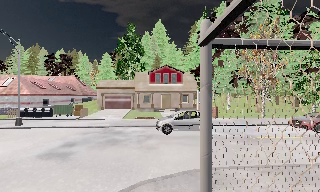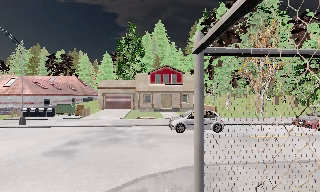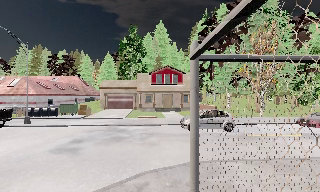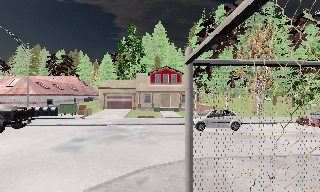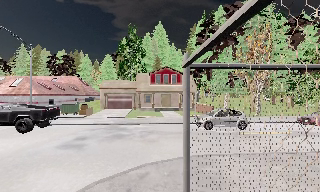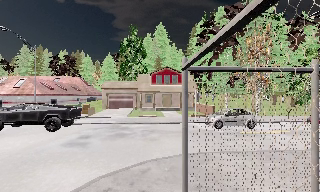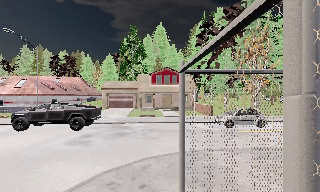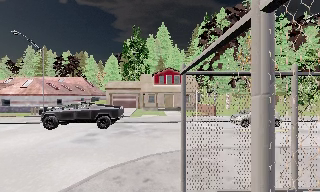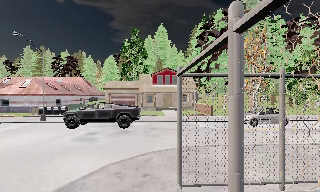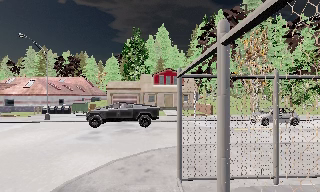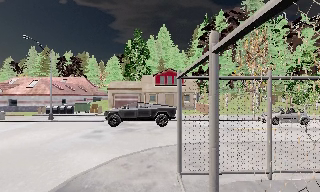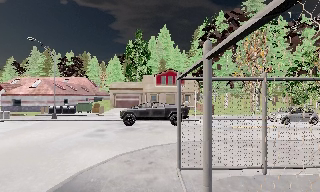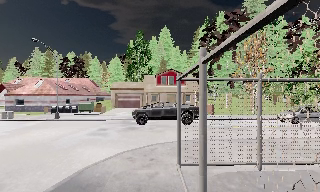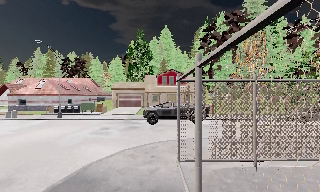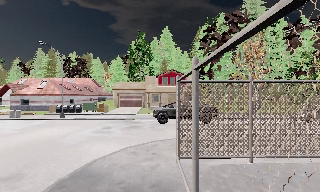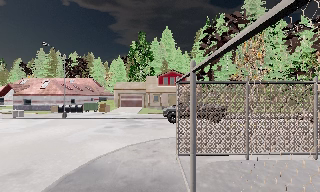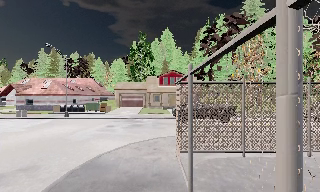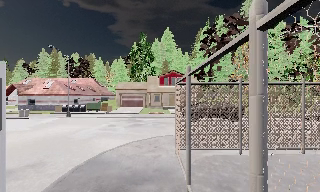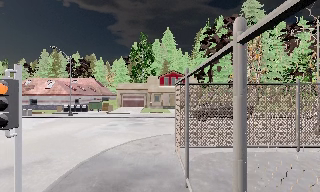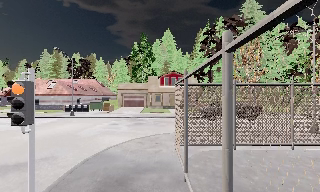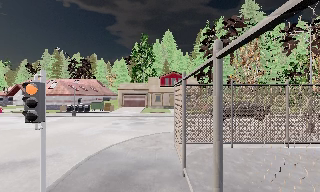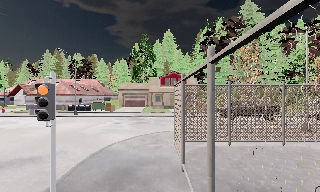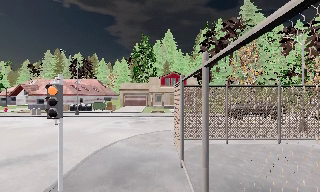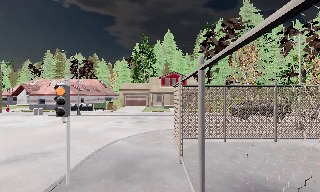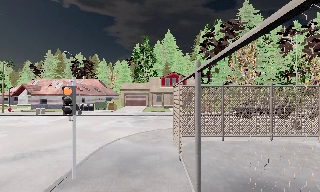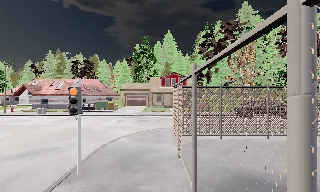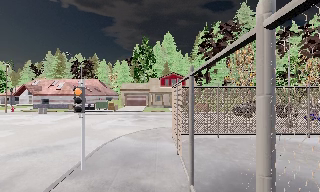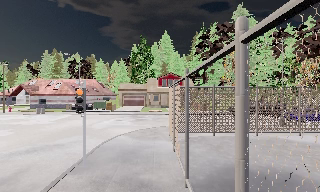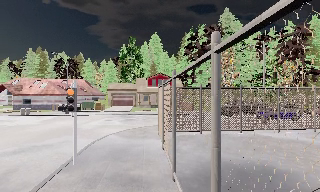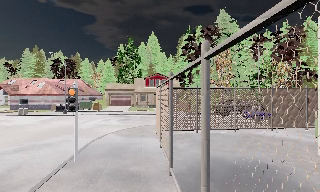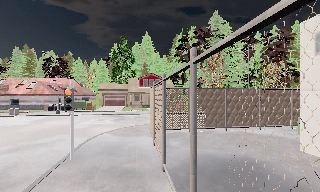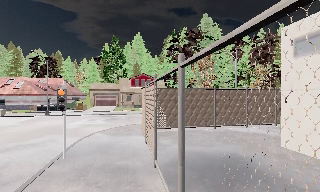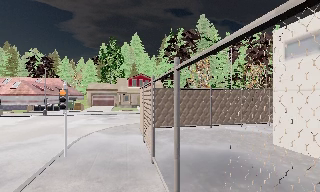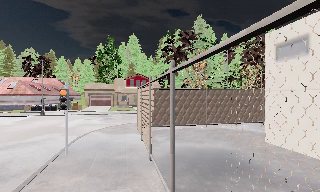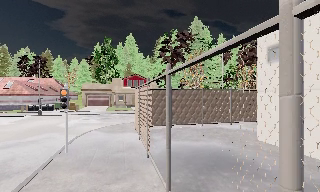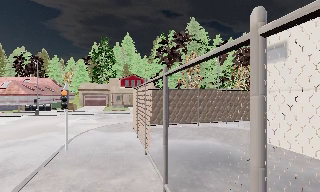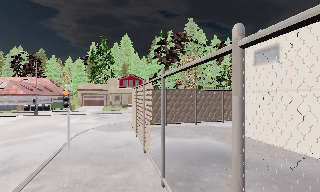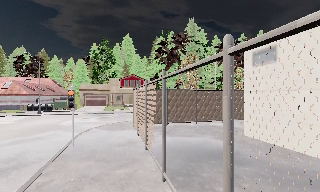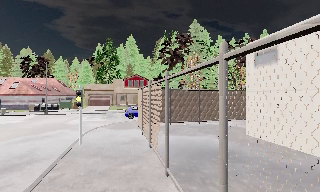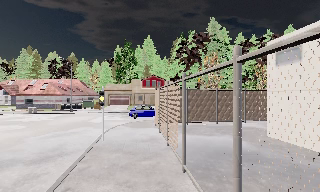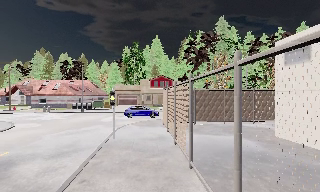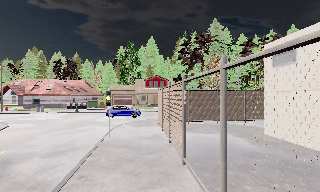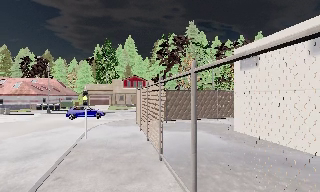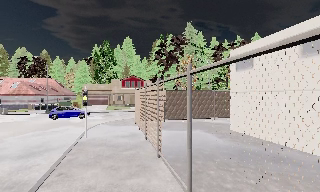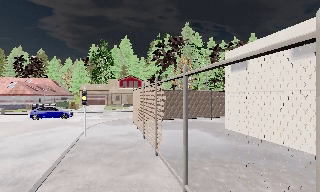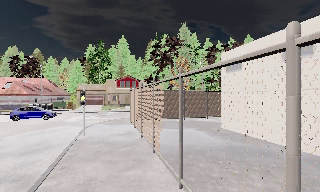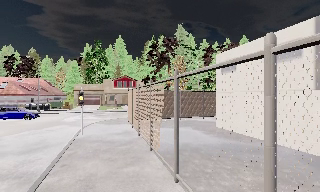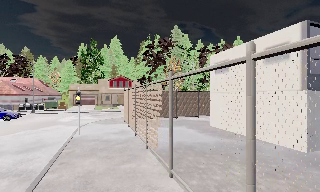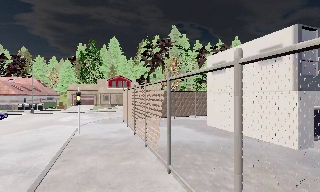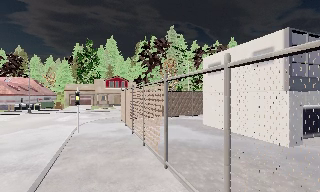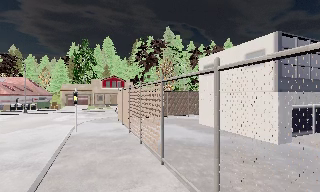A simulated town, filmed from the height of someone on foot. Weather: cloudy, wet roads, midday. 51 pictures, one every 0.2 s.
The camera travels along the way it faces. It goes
backward.
0.0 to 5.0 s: The camera travels backward, about 8 m, so what stands in front gets smaller.
5.0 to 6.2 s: The scene slides to the left, as the camera pans about 10 degrees to its right. It travels backward, about 2 m, so what stands in front gets smaller.
6.2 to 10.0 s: The camera swings to its right by about 10 degrees, and the scene slides to the left. It travels backward, about 6 m, so what stands in front gets smaller.
The film runs backward here.
